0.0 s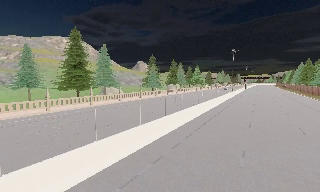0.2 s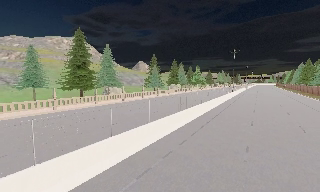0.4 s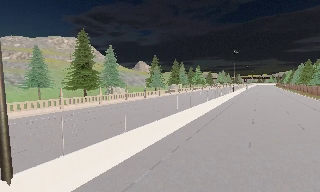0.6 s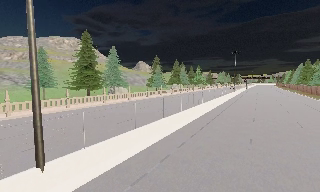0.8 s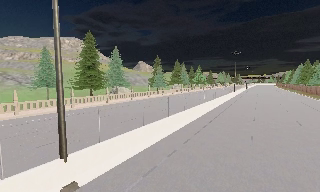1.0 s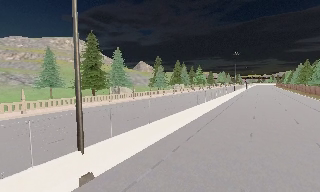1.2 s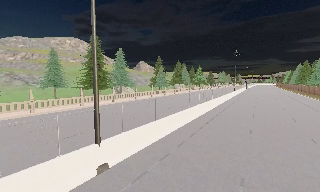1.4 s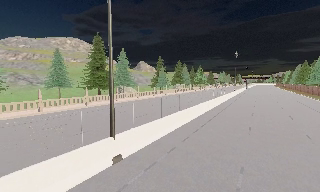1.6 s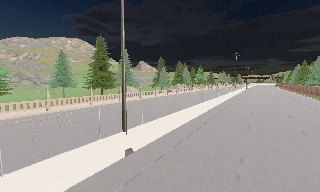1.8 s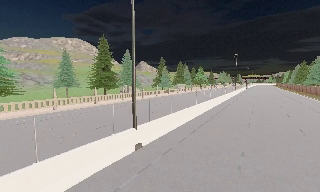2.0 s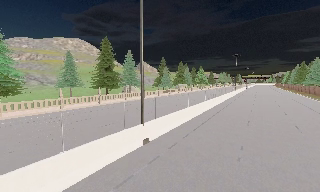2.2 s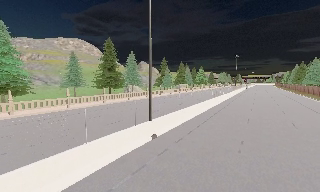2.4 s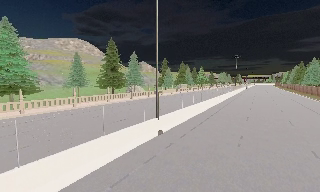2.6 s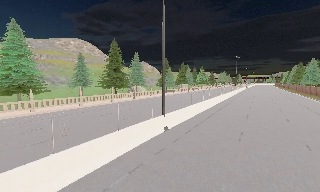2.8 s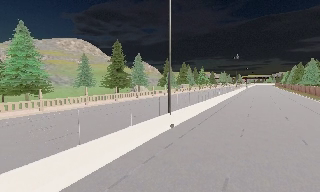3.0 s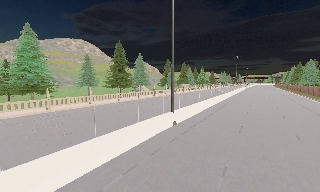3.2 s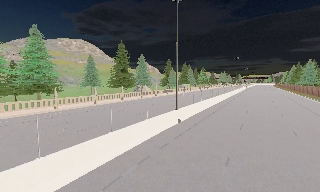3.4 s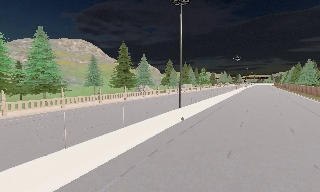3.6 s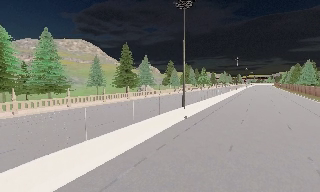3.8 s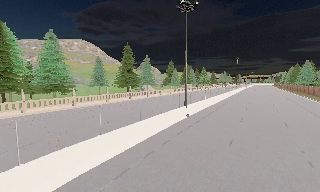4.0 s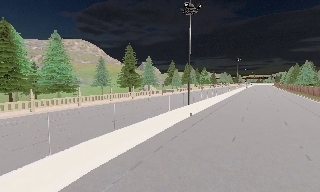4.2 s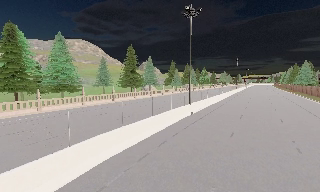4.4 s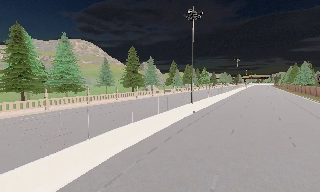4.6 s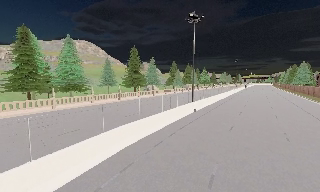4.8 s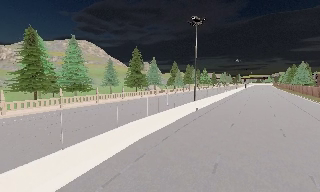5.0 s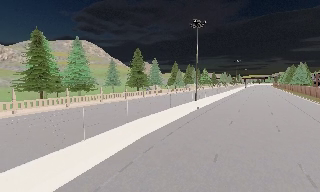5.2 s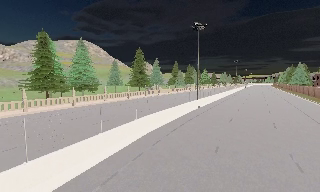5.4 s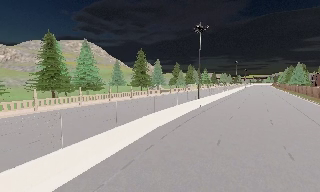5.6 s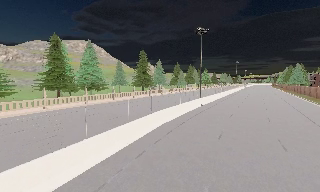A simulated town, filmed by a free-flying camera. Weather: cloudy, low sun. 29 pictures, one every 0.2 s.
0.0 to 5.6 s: The camera travels backward and to its left, about 25 m, so what stands in front gets smaller.
The film runs backward here.
